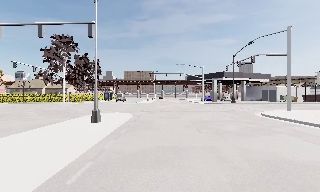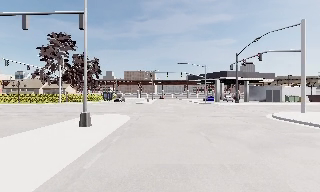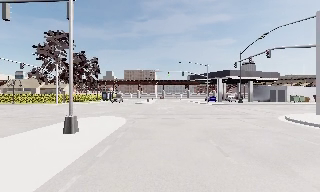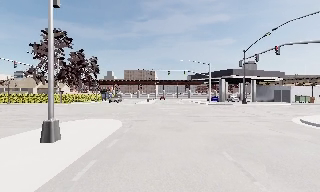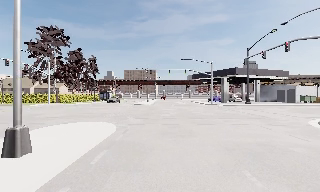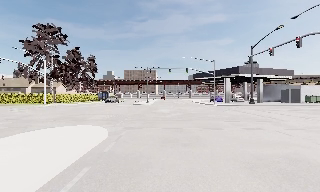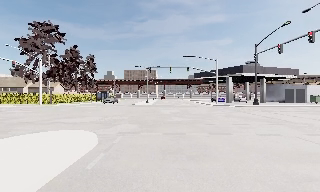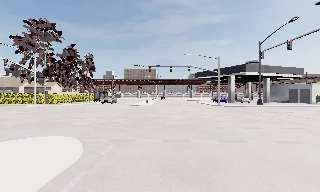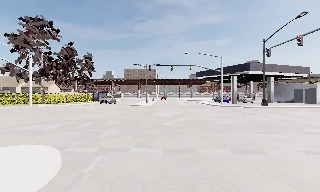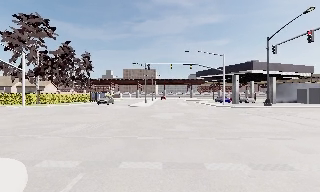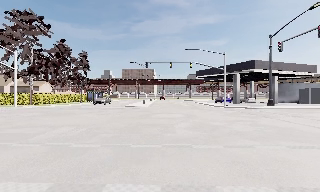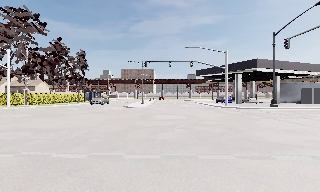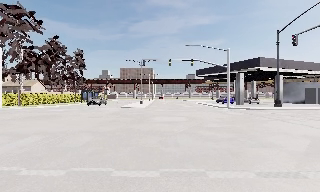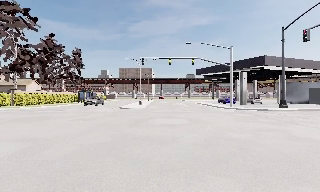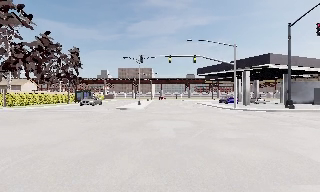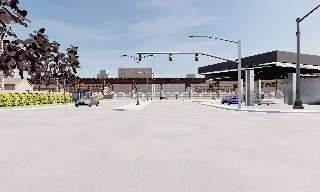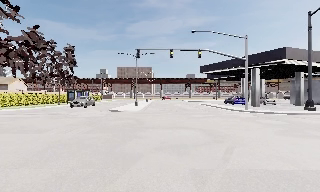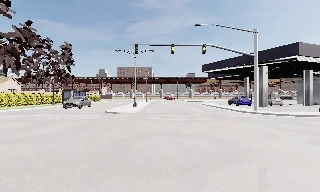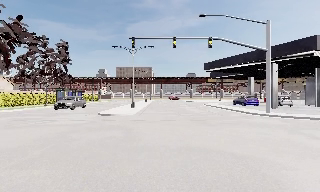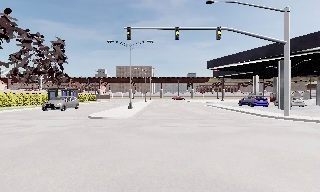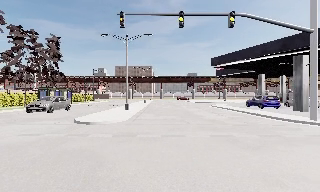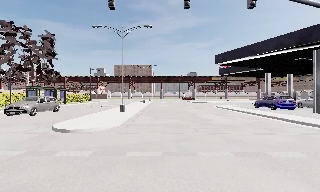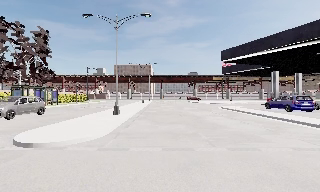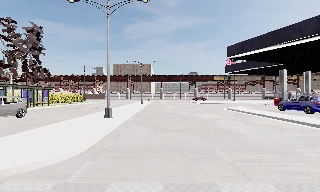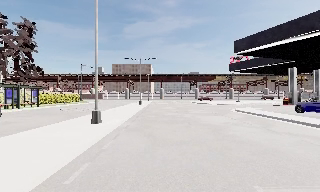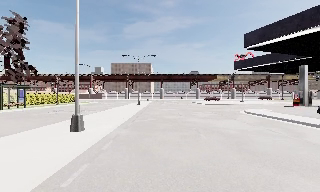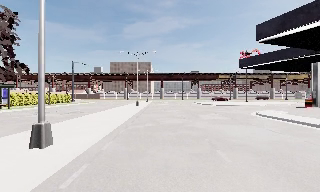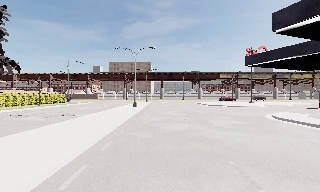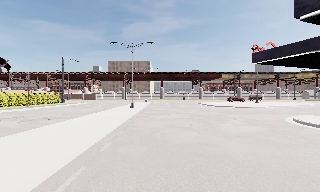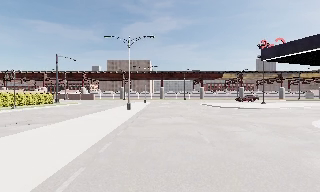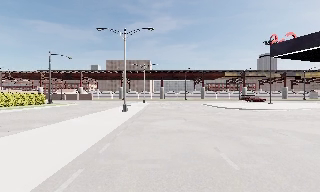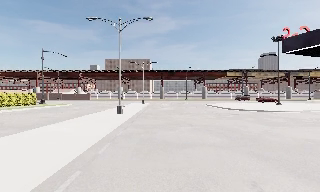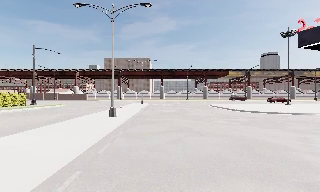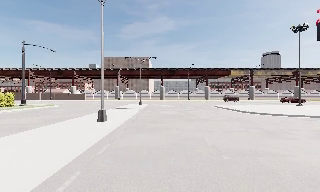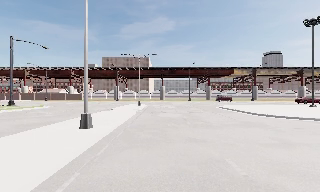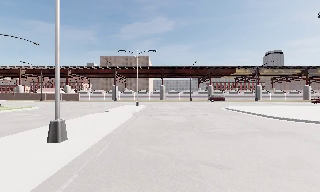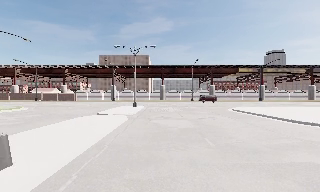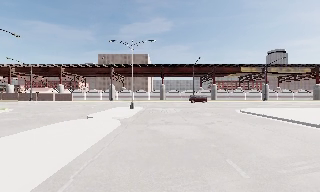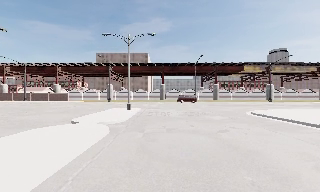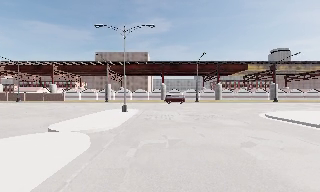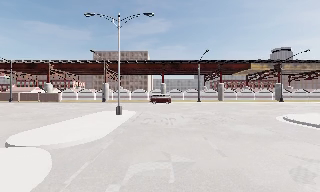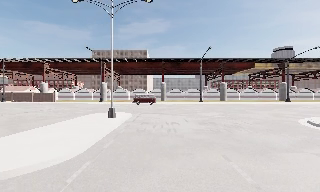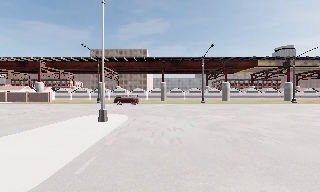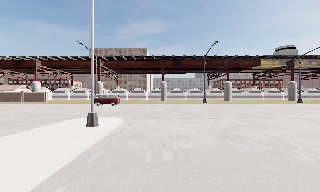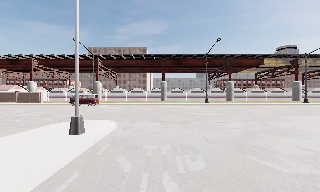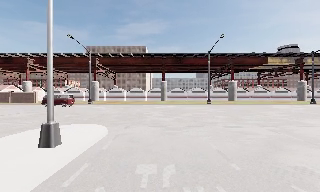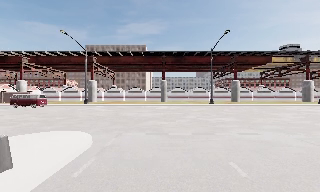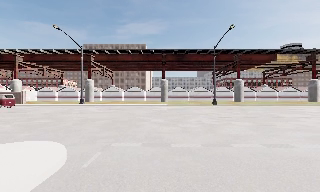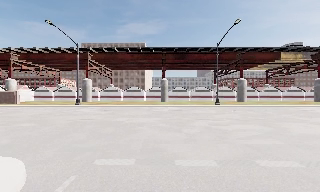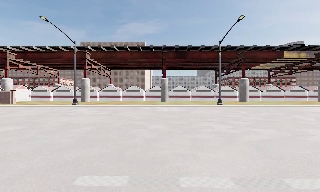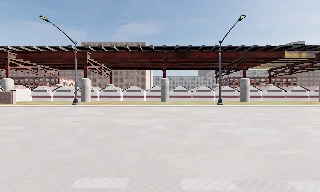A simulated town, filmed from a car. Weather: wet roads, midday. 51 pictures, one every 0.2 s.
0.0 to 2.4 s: The camera travels forward, about 13 m, so what stands in front looms larger.
2.4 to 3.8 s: The camera travels forward, about 10 m, so what stands in front looms larger. It gains speed.
3.8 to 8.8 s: The camera travels forward, about 50 m, so what stands in front looms larger.
8.8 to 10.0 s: The camera travels forward, about 7 m, so what stands in front looms larger. It loses speed.
The film runs forward here.
